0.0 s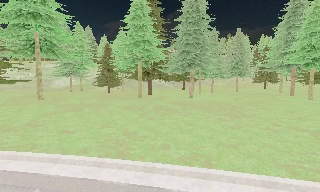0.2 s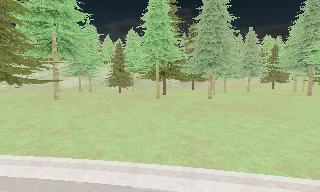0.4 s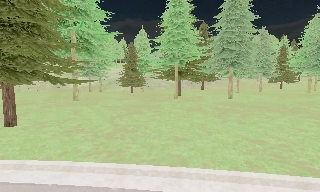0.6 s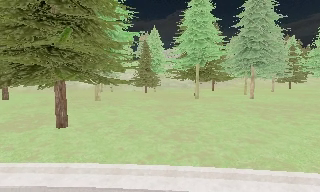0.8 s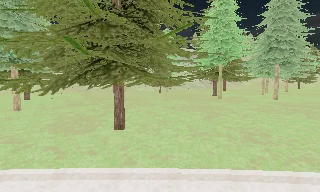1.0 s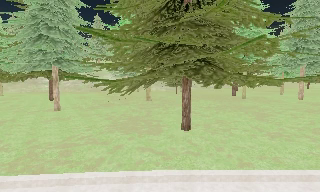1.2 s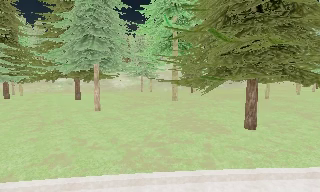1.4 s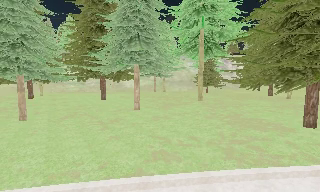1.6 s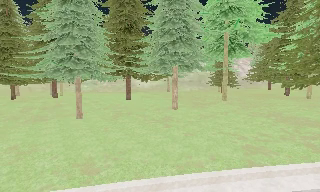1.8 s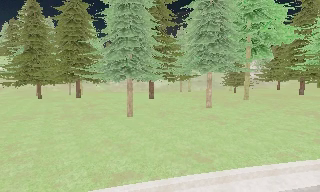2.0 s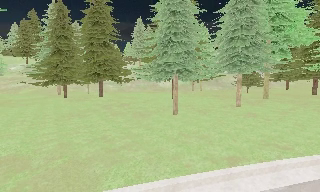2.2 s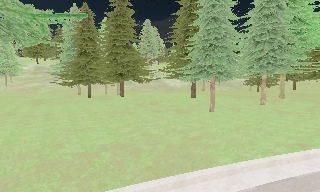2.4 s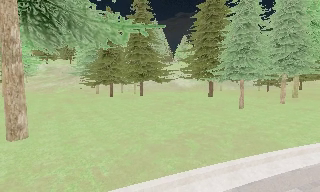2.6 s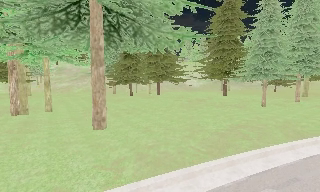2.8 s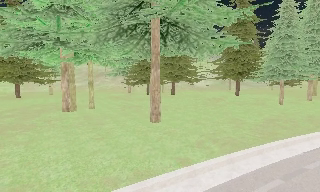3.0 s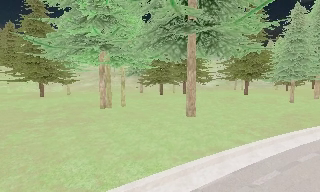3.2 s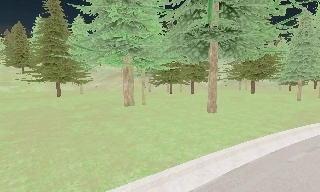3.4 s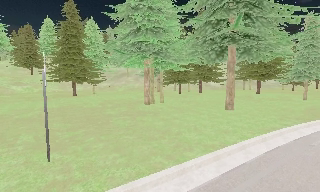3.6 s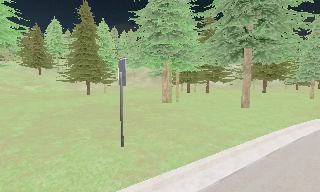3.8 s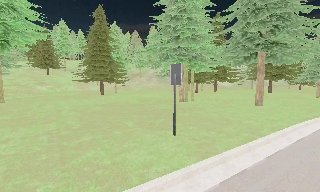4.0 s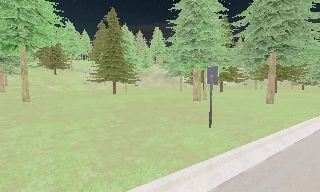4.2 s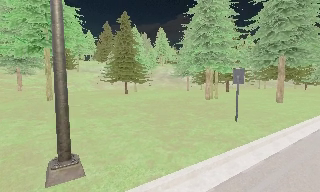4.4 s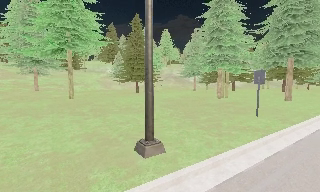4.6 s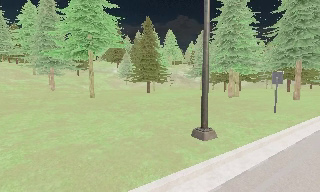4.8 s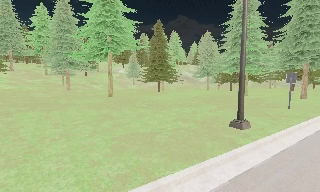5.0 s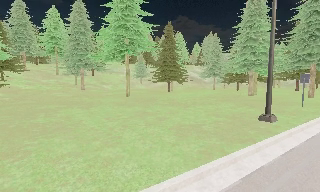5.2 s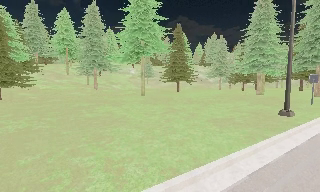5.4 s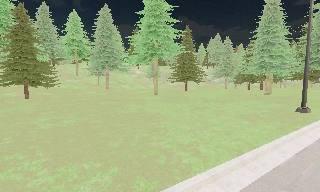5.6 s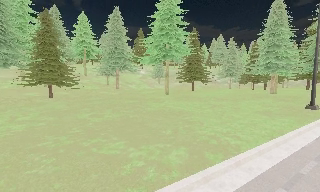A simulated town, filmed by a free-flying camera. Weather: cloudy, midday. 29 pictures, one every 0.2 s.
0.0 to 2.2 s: The camera travels to its left, about 25 m, so close, fixed things drift to the right.
2.2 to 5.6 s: The camera travels to its left and backward, about 35 m, so close, fixed things drift to the right.
The film runs forward here.
